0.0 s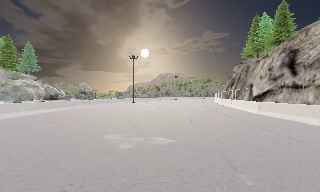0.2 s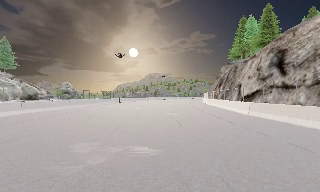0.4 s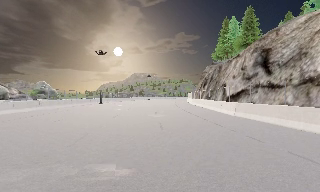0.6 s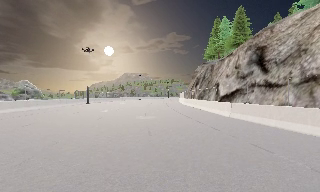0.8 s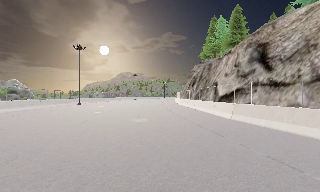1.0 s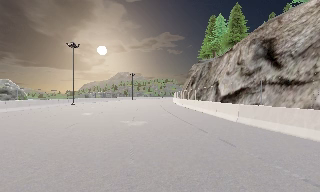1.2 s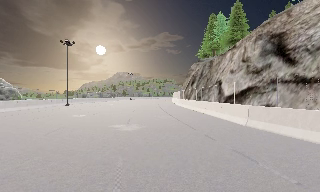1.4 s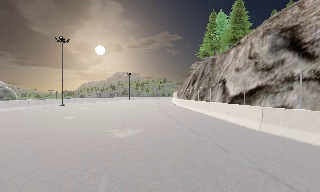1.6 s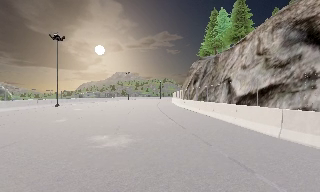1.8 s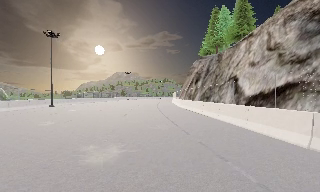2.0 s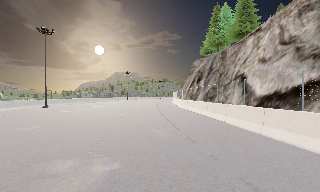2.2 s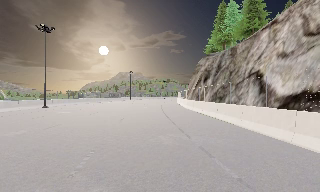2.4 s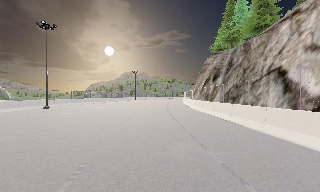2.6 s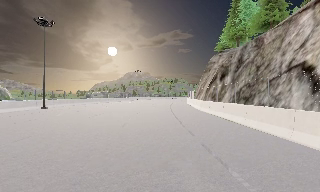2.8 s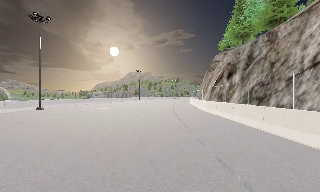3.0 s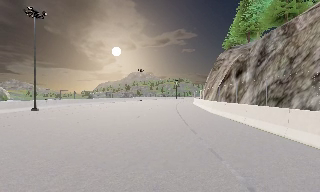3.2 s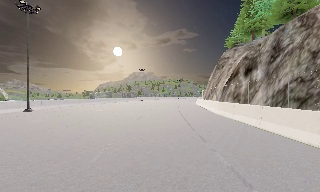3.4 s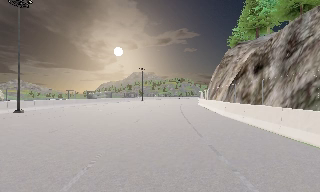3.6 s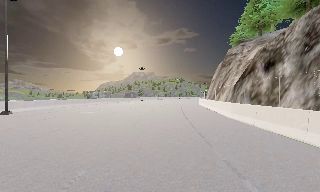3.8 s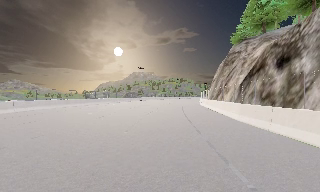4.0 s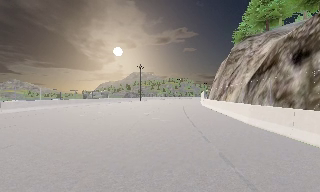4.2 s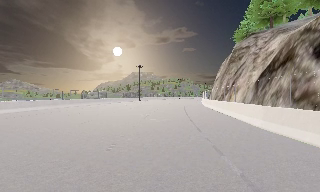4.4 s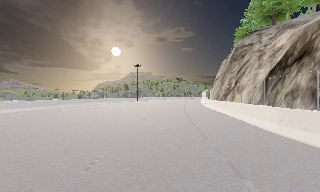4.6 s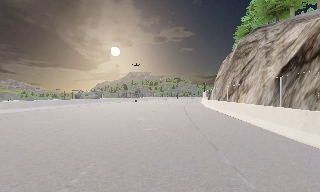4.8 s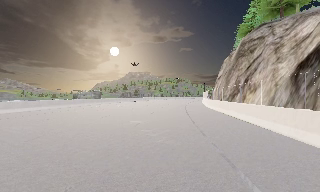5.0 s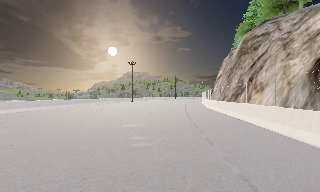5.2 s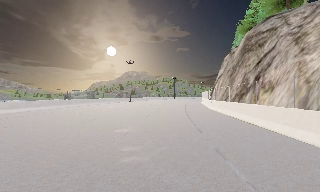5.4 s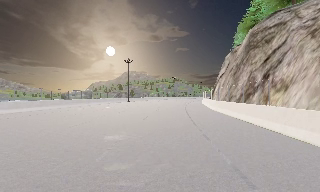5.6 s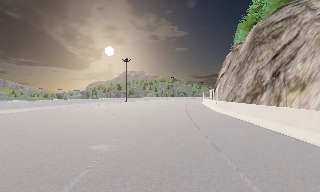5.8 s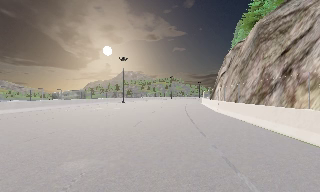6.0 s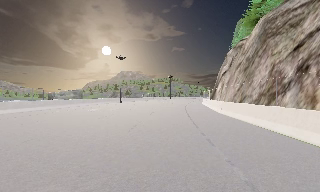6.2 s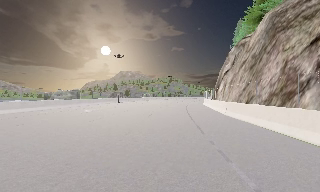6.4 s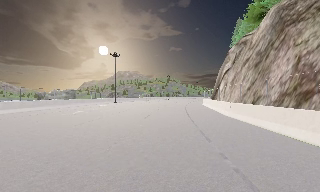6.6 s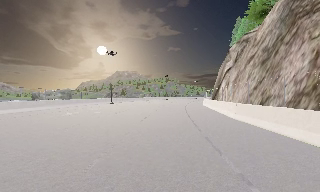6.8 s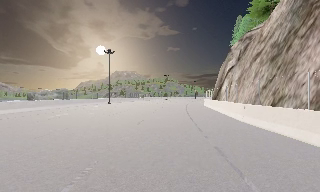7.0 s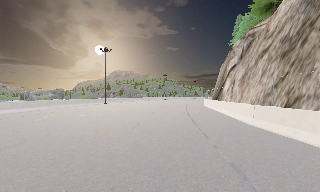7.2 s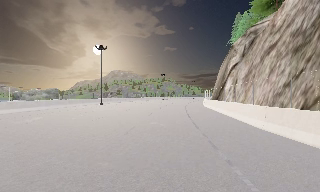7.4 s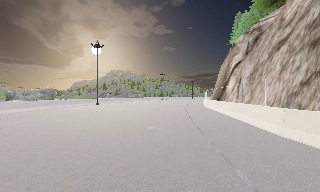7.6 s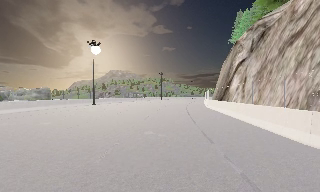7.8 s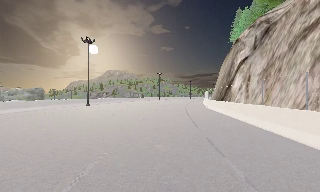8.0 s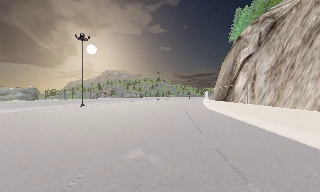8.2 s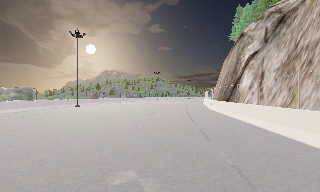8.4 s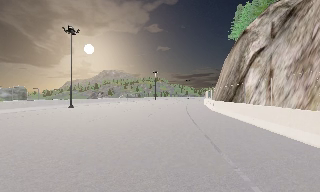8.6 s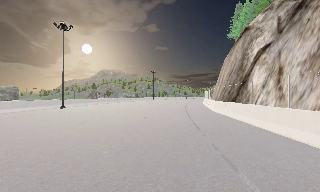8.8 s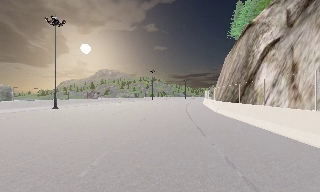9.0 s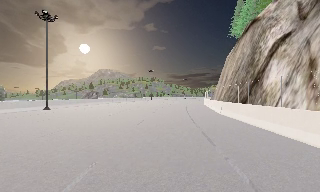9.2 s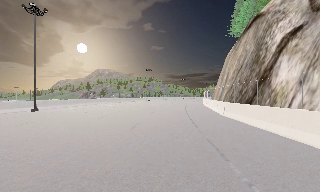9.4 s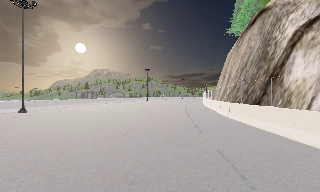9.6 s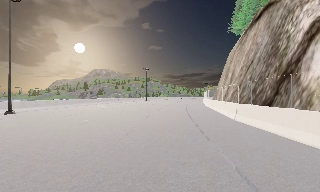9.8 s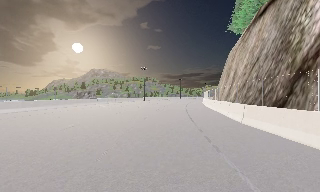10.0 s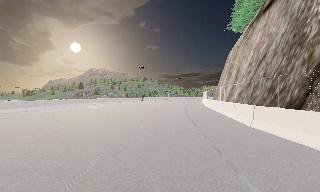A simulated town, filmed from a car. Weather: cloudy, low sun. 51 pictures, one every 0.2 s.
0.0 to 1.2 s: The camera swings to its right by about 15 degrees, and the scene slides to the left. It travels forward, about 8 m, so what stands in front looms larger.
1.2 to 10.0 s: The camera travels forward, about 60 m, so what stands in front looms larger.
The film runs forward here.
